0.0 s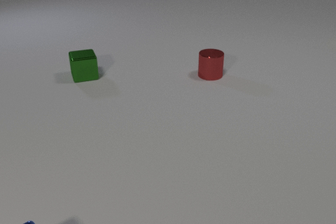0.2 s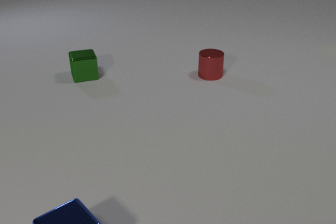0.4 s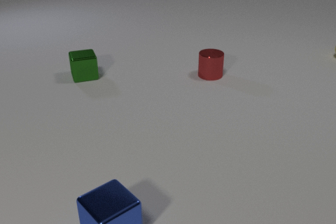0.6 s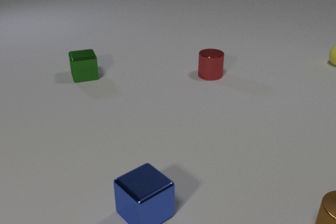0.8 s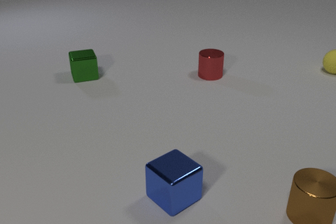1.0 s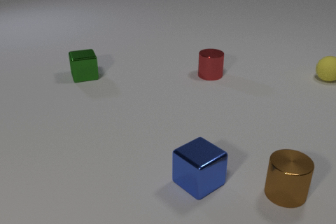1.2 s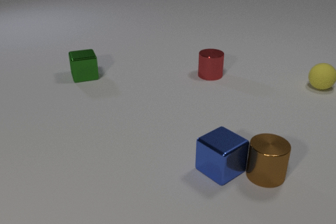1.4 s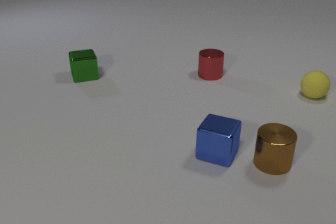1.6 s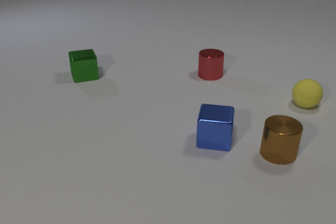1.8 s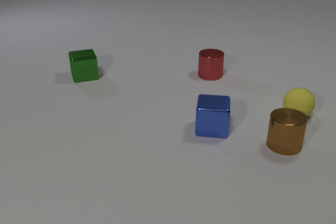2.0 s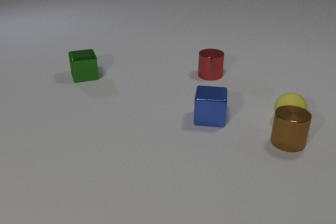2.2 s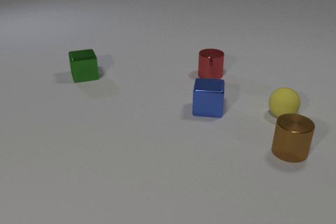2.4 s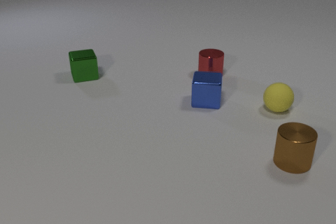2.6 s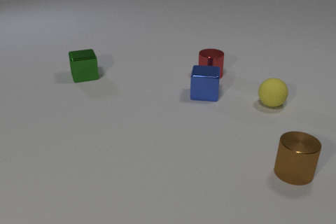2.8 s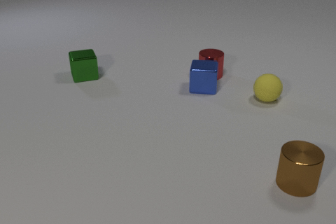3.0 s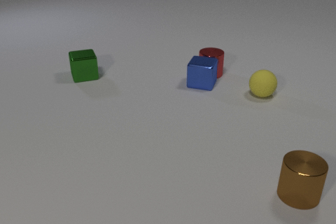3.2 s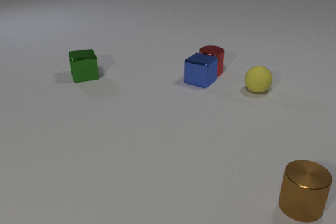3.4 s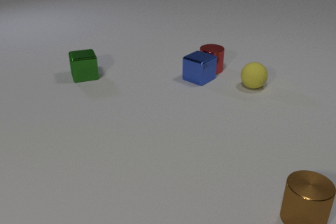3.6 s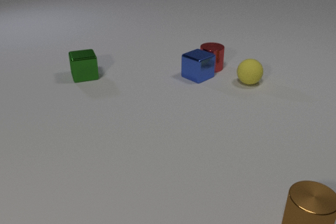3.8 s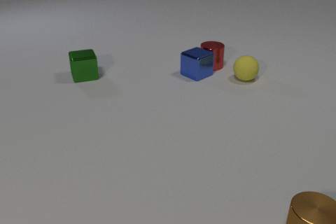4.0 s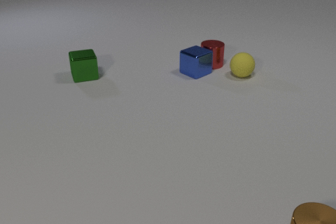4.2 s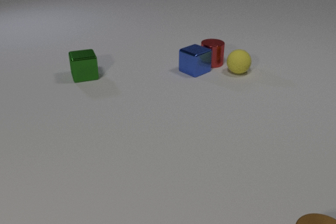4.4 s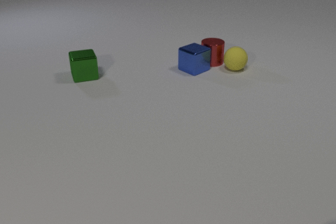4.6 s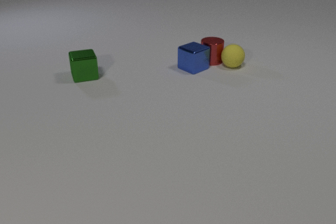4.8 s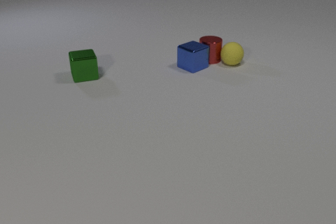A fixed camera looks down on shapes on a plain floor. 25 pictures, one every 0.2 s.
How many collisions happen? 4.
What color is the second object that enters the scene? yellow.
Are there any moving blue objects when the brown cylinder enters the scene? yes.
0.0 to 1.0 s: The blue metal cube slides to the right and away from the camera. The brown metal cylinder comes in at the right edge, slides to the left and away from the camera. The yellow rubber sphere comes in at the right edge, rolls toward the camera.
1.0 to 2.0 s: The blue metal cube slides away from the camera, spins so that its near face slides to the right, counterclockwise seen from above. The brown metal cylinder slides away from the camera. The yellow rubber sphere rolls toward the camera. The blue metal cube and the brown metal cylinder collide. The brown metal cylinder and the yellow rubber sphere collide.
2.0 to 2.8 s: The blue metal cube slides away from the camera. The brown metal cylinder slides toward the camera. The yellow rubber sphere rolls away from the camera and to the left.
2.8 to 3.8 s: The blue metal cube slides away from the camera, spins clockwise seen from above by about 45 degrees, its near face sliding to the left. The brown metal cylinder slides toward the camera. The red metal cylinder slides away from the camera. The yellow rubber sphere rolls away from the camera and to the left. The blue metal cube and the red metal cylinder collide.
3.8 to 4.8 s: The blue metal cube slides away from the camera. The brown metal cylinder slides toward the camera, leaves at the bottom edge. The red metal cylinder slides away from the camera. The yellow rubber sphere rolls away from the camera. The red metal cylinder and the yellow rubber sphere collide.
